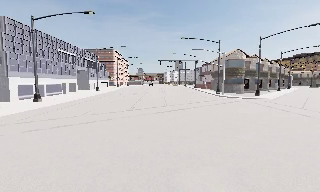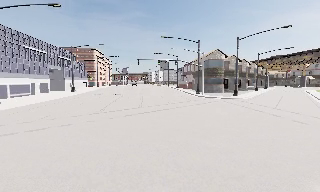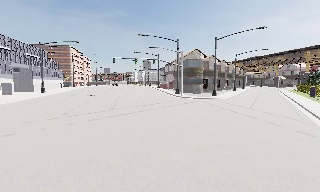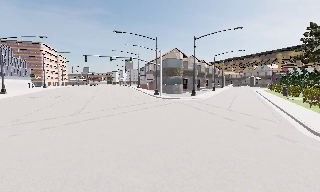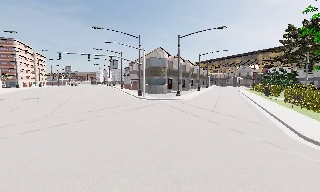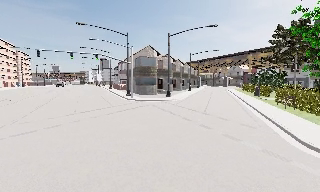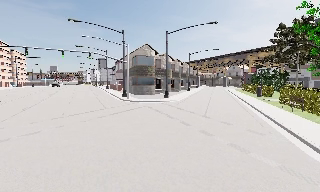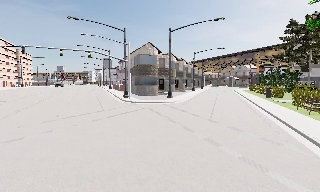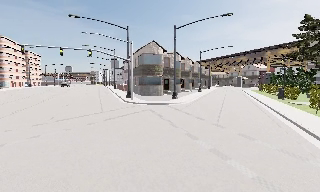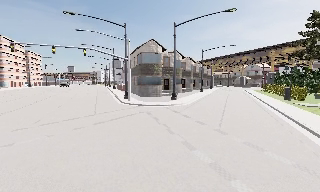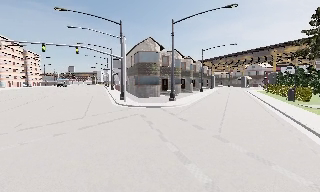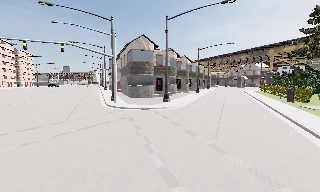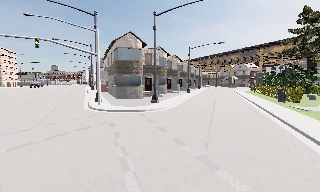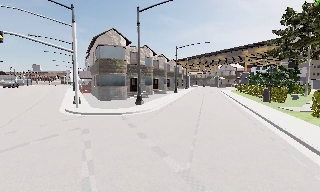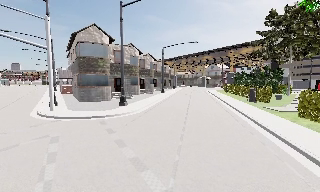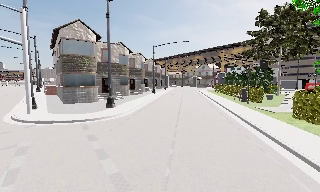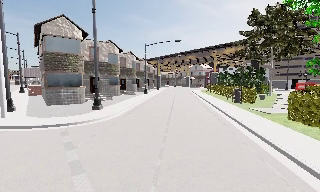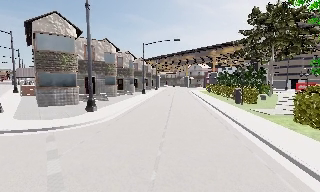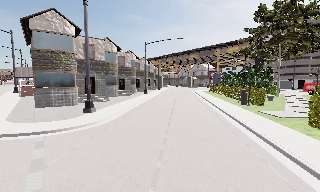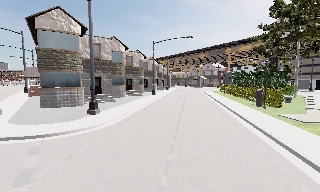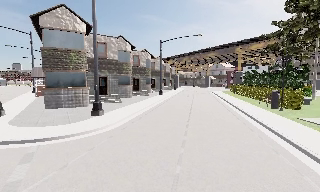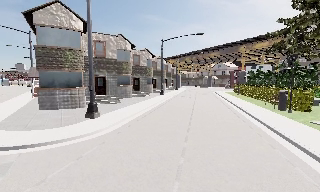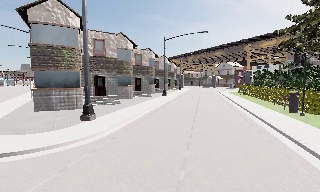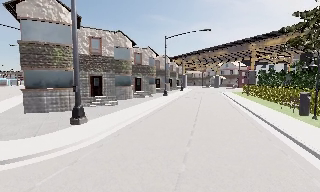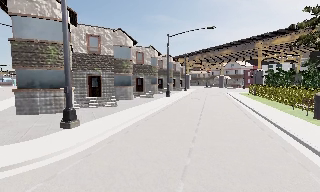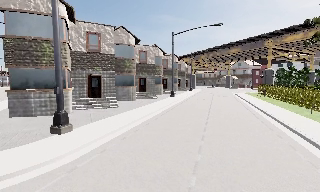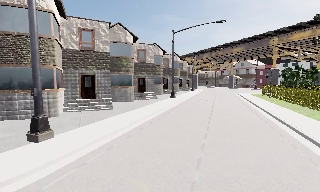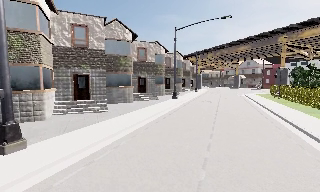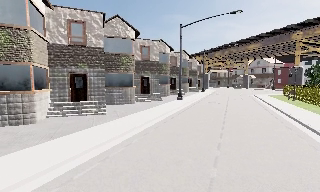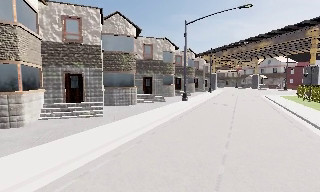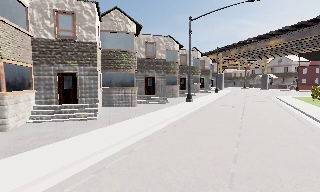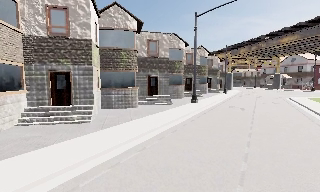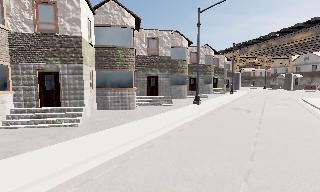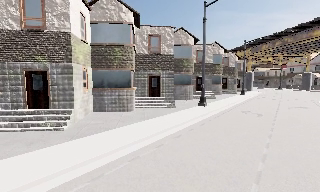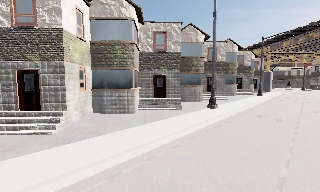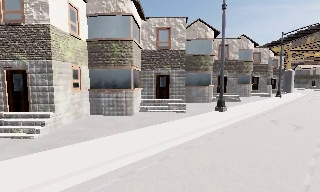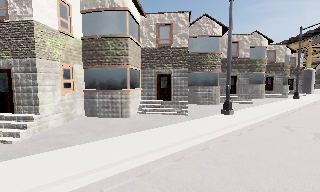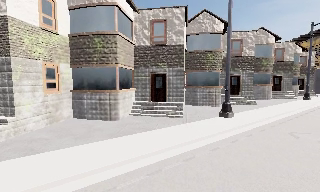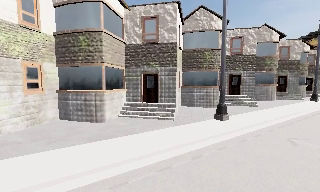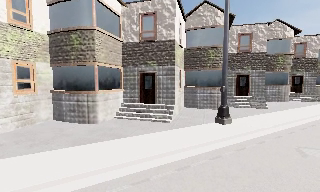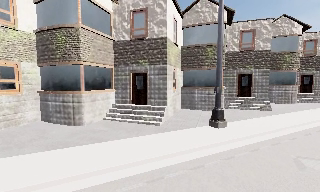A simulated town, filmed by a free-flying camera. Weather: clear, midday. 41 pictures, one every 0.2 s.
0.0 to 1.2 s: The camera pans to its right, which is clockwise from overhead, by about 25 degrees. It travels forward and to its right, about 8 m, so what stands in front looms larger.
1.2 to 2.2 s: The camera travels forward, about 6 m, so what stands in front looms larger.
2.2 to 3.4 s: The camera pans to its right, which is clockwise from overhead, by about 15 degrees. It travels forward, about 6 m, so what stands in front looms larger.
3.4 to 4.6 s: The camera travels forward, about 5 m, so what stands in front looms larger.
4.6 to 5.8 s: The camera pans to its left, which is counterclockwise from overhead, by about 10 degrees. It travels forward, about 7 m, so what stands in front looms larger.
5.8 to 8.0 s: The camera pans to its left, which is counterclockwise from overhead, by about 35 degrees. It travels forward and to its right, about 14 m.
The film runs forward here.
